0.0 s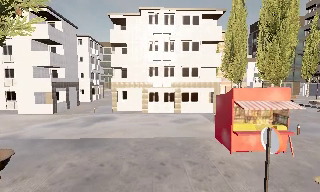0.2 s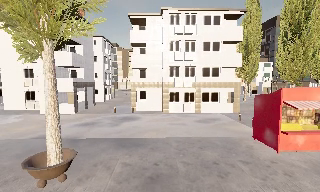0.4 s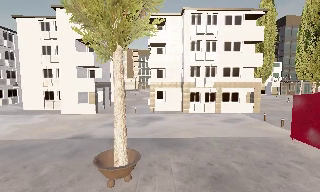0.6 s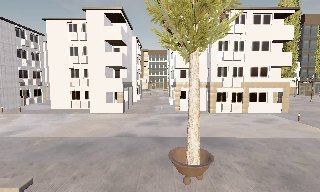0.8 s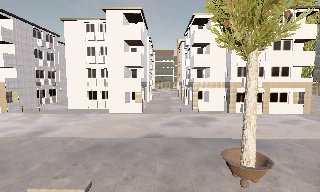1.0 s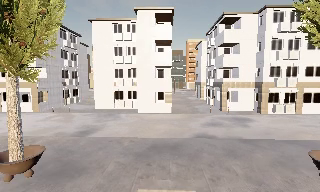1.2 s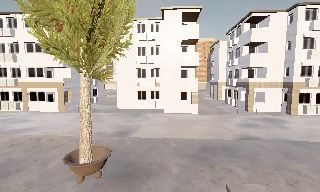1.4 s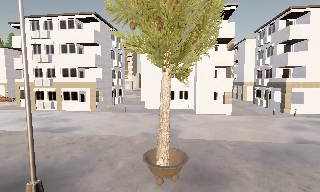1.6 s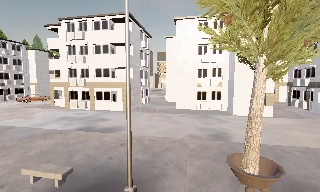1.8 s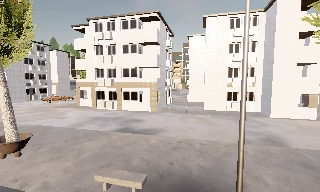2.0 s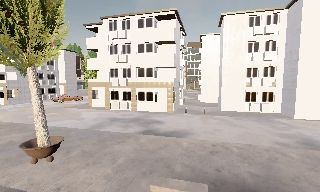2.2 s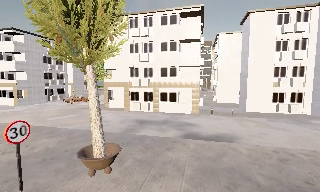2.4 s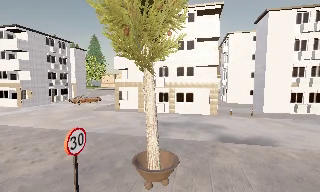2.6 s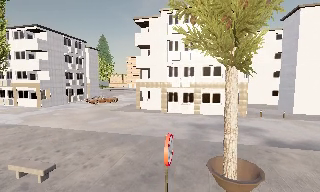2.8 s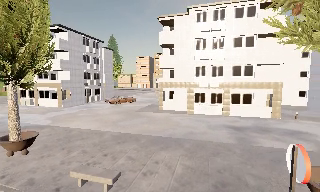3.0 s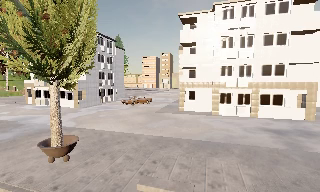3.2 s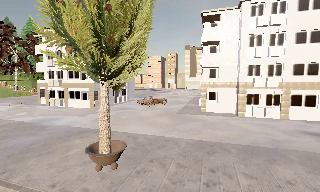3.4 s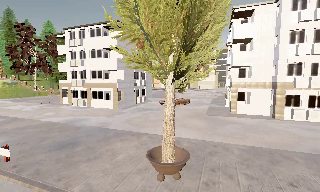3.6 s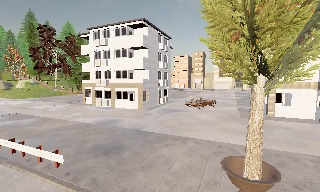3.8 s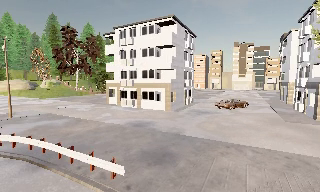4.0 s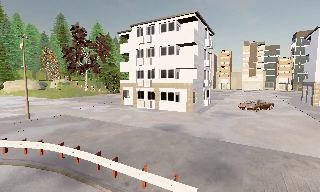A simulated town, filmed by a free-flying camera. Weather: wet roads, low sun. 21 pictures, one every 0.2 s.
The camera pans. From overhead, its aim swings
counterclockwise.
The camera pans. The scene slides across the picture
to the right.
0.0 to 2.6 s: The scene slides to the right, as the camera pans about 15 degrees to its left. It travels to its left, about 30 m, so close, fixed things drift to the right.
2.6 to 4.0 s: The scene slides to the right, as the camera pans about 15 degrees to its left. It travels to its left, about 16 m, so close, fixed things drift to the right.
The film runs forward here.
